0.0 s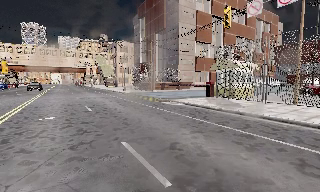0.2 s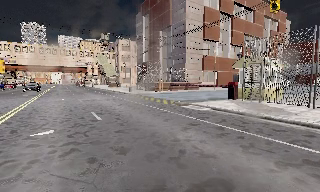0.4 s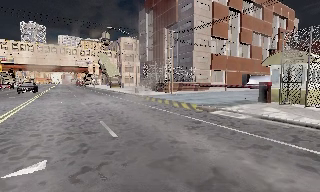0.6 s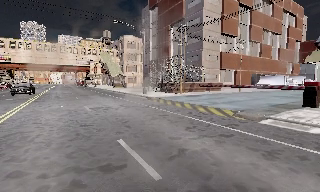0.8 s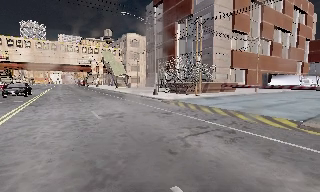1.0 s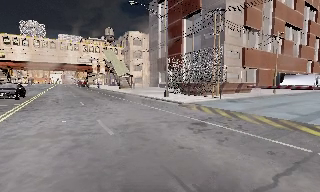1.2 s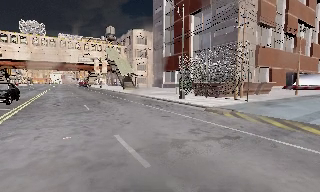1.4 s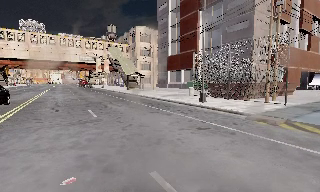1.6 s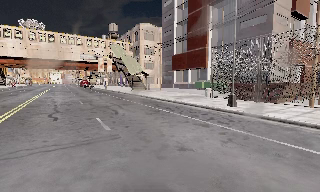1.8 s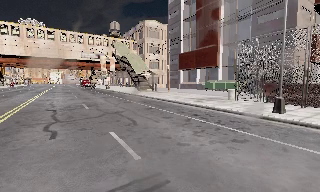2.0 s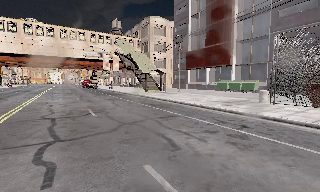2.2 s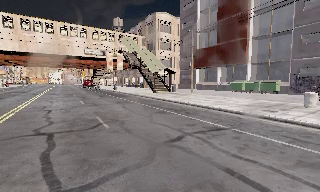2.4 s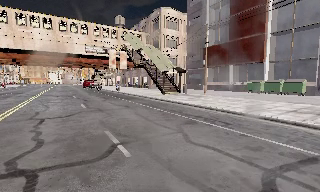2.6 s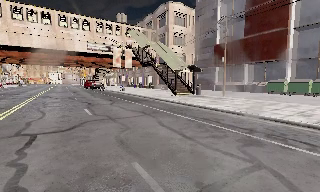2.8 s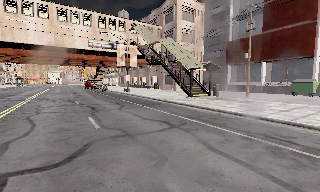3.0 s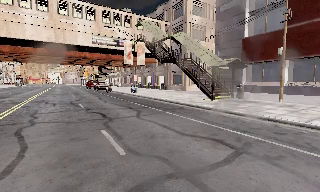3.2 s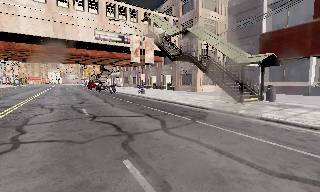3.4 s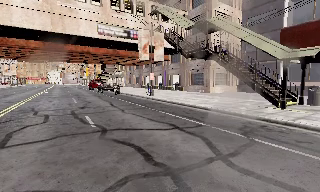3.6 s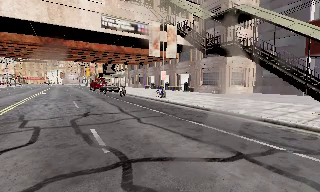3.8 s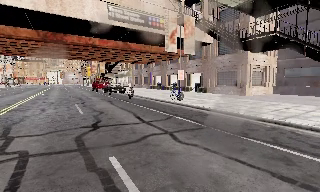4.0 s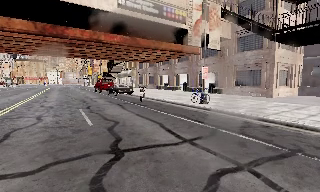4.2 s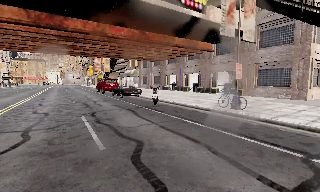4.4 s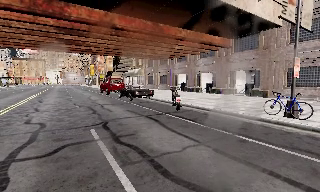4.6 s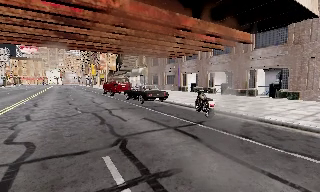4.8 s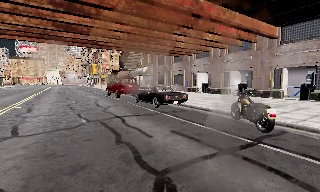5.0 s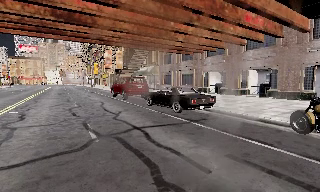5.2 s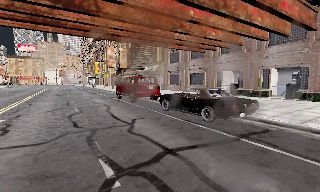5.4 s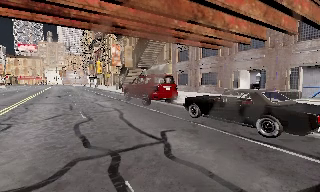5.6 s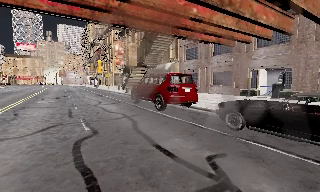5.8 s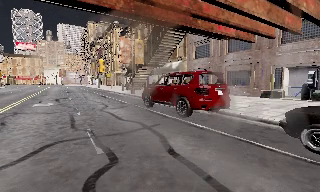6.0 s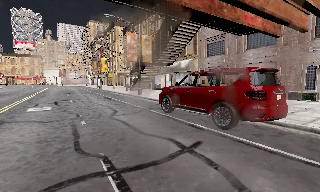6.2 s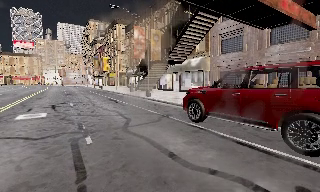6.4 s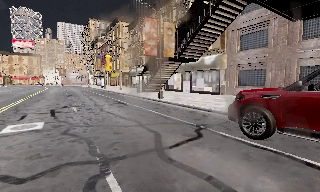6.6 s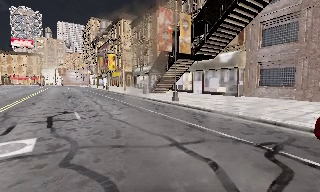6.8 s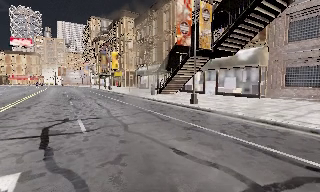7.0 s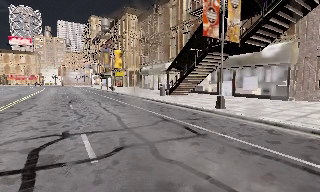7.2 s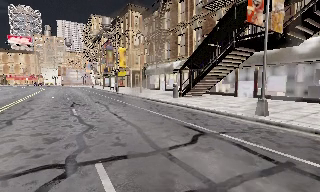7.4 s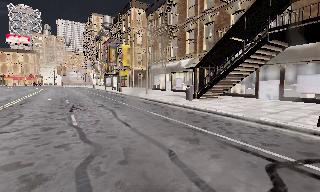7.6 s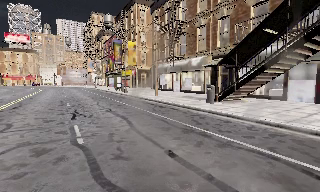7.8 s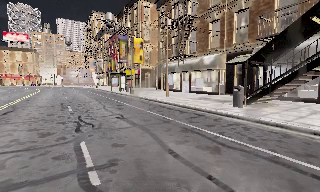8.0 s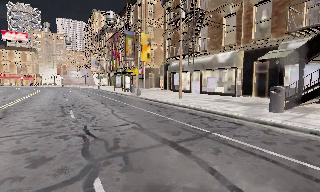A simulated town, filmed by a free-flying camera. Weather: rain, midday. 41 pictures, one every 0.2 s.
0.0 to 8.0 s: The camera travels forward and to its left, about 90 m, so what stands in front looms larger.
The film runs forward here.
